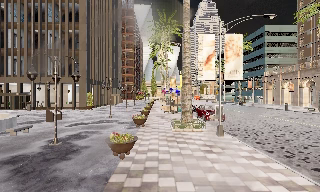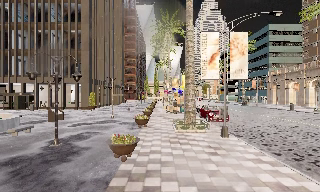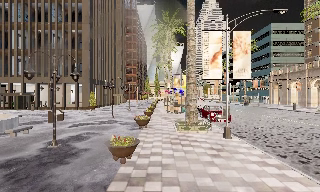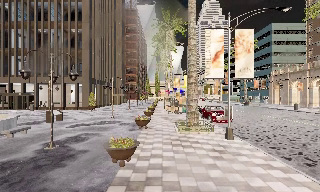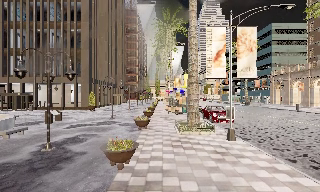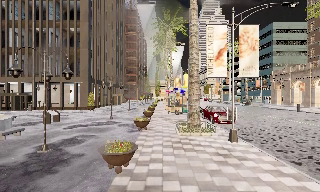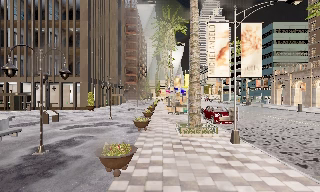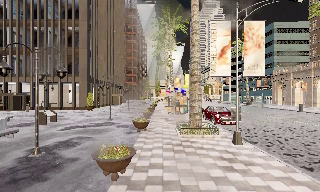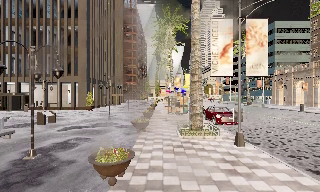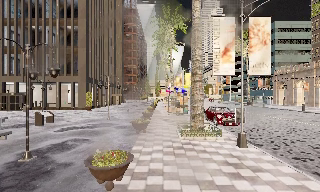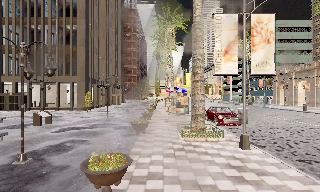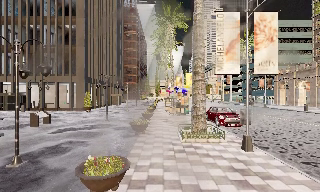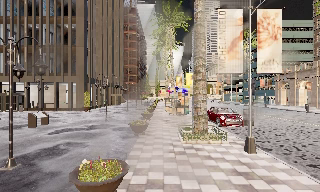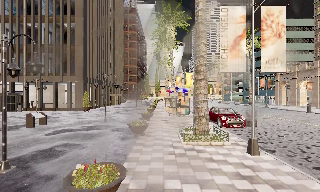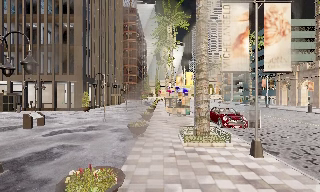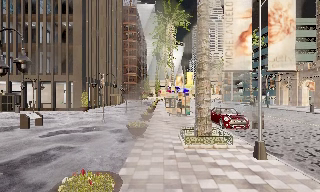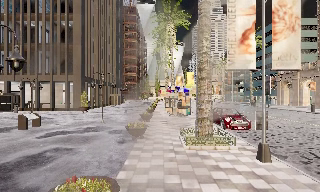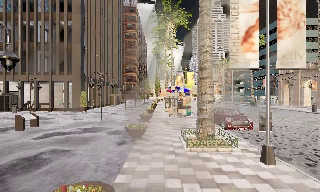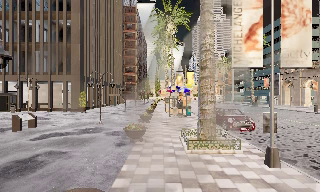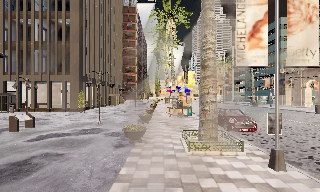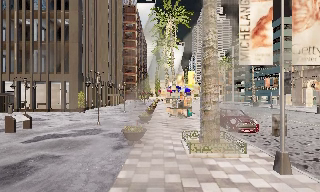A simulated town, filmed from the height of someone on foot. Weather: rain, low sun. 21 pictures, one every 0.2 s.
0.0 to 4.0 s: The camera travels forward, about 5 m, so what stands in front looms larger.
The film runs forward here.
